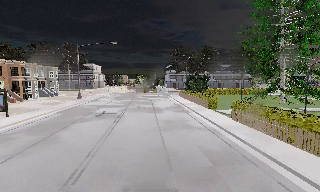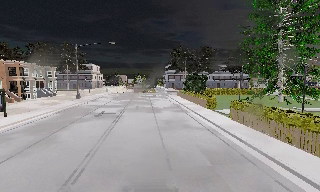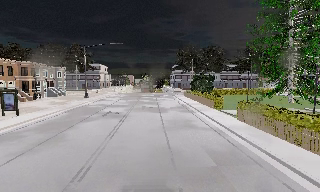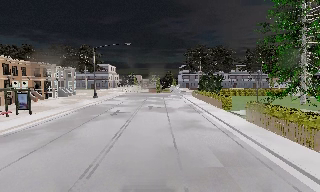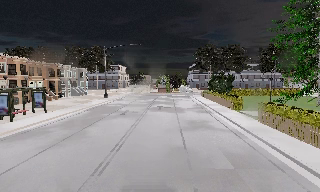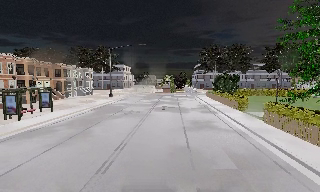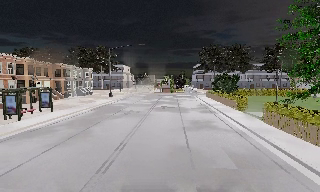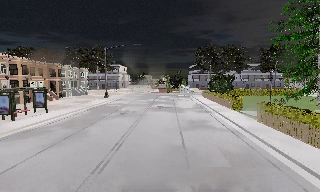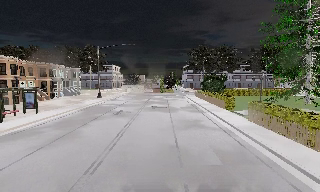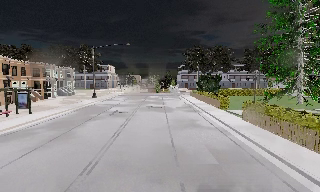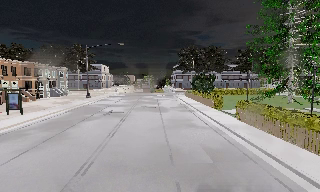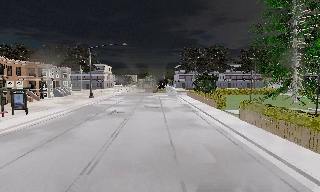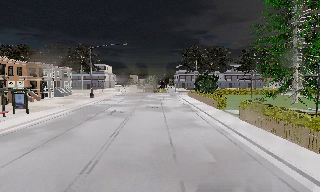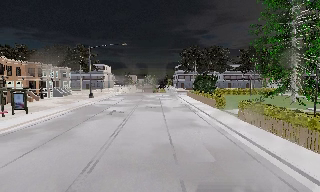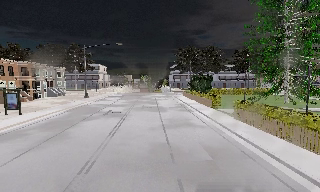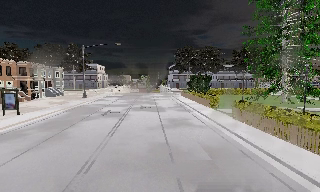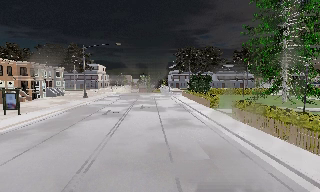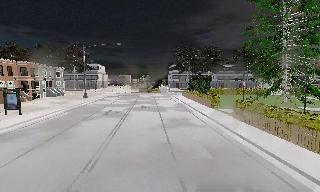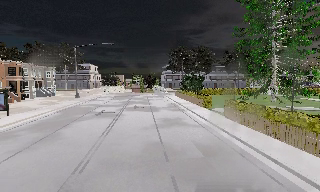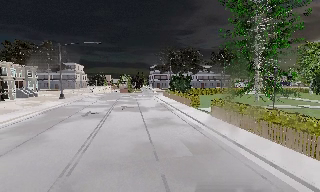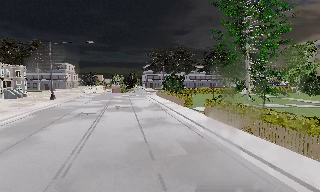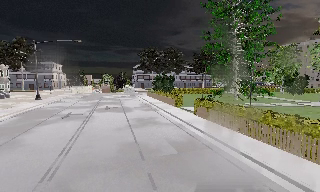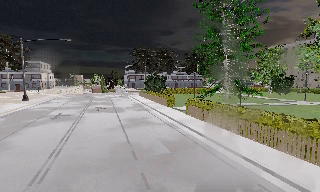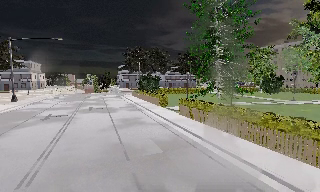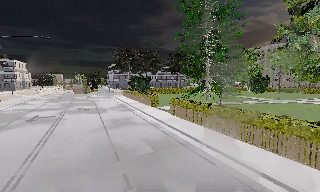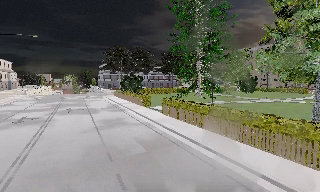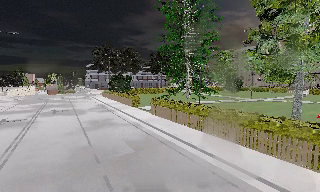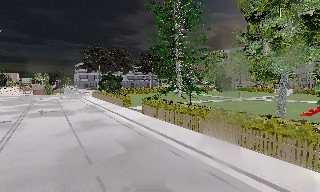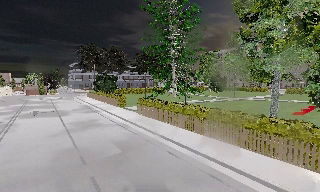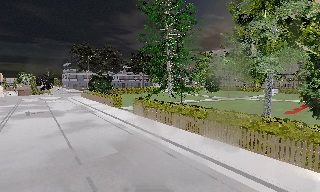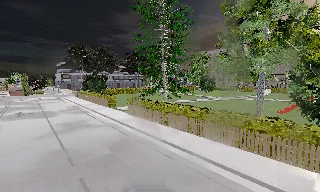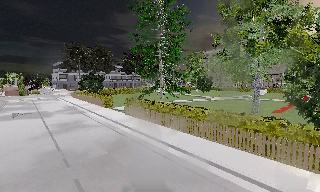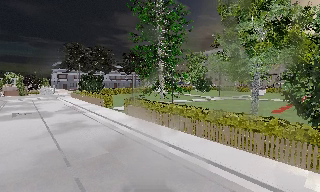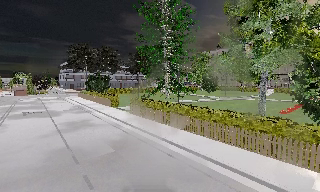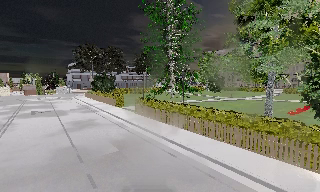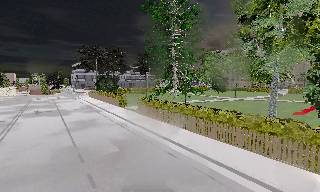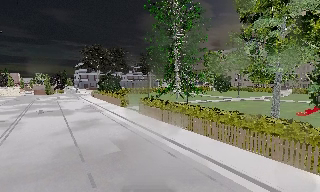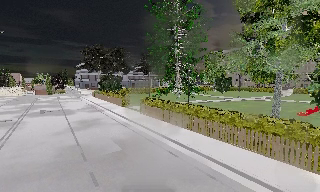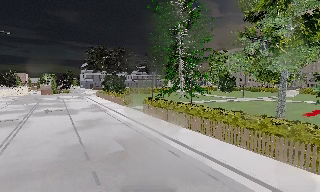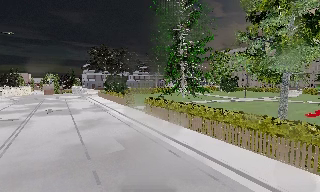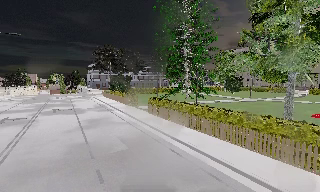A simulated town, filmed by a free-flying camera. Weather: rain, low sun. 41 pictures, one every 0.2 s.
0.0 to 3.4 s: The camera travels backward, about 0.5 m, so what stands in front gets smaller.
3.4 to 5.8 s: The camera pans to its right, which is clockwise from overhead, by about 35 degrees. It travels backward, about 0.5 m.
5.8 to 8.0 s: The camera travels to its right, about 0.5 m.
The film runs backward here.
